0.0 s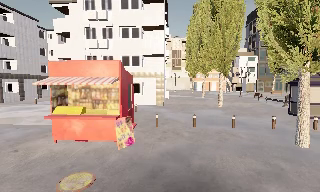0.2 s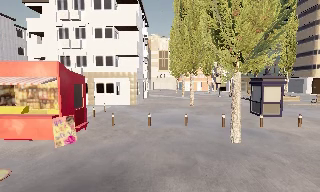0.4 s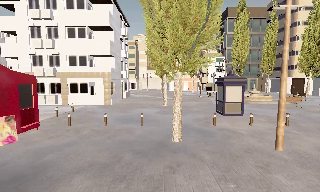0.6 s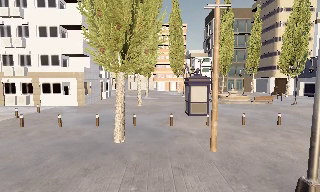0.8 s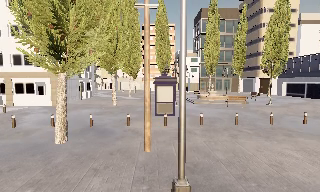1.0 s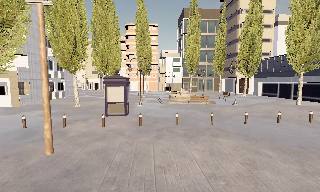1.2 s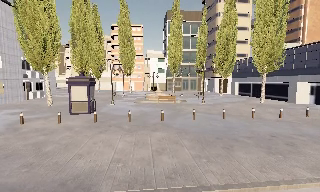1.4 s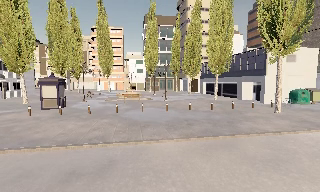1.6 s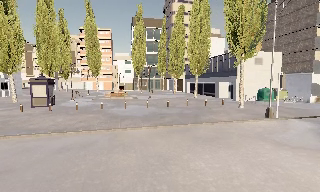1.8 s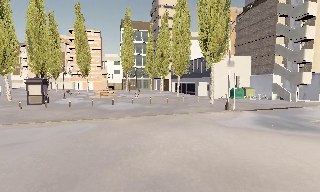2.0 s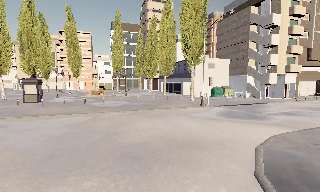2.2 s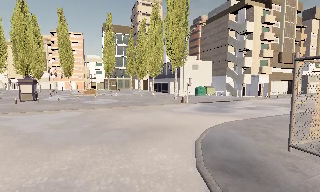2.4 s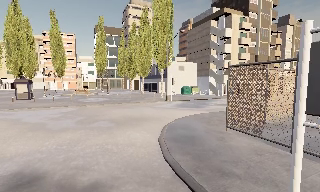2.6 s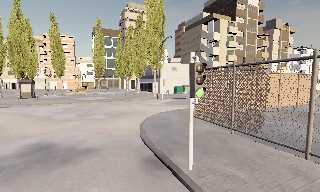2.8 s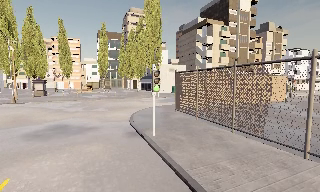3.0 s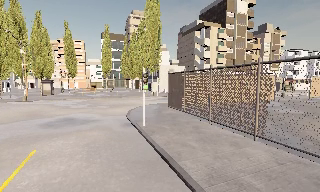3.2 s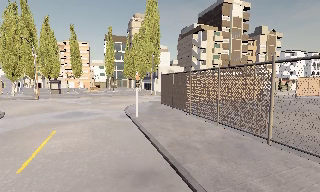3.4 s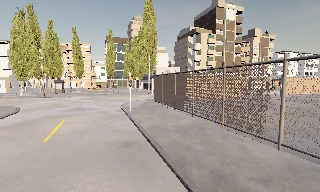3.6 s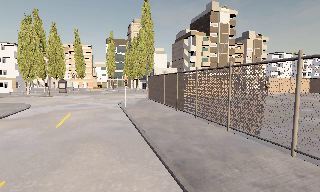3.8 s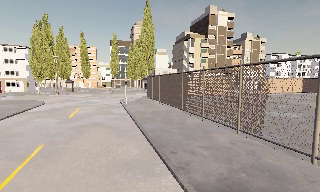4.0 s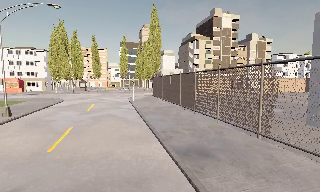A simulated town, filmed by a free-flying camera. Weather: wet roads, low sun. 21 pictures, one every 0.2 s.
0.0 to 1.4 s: The scene slides to the left, as the camera pans about 15 degrees to its right. It travels to its right, about 17 m, so close, fixed things drift to the left.
1.4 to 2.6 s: The camera pans to its right, which is clockwise from overhead, by about 15 degrees. It travels backward and to its right, about 14 m, so what stands in front gets smaller.
2.6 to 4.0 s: The camera travels backward and to its right, about 17 m, so what stands in front gets smaller.
The film runs backward here.
